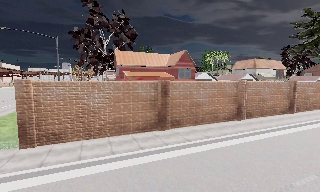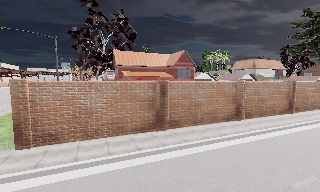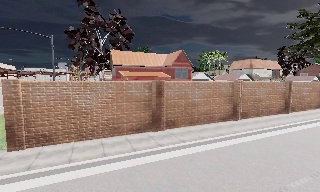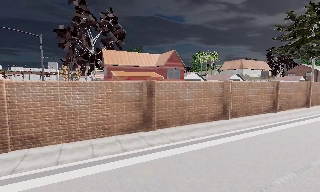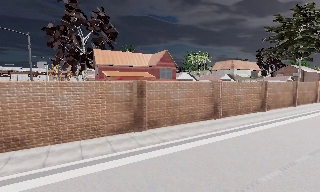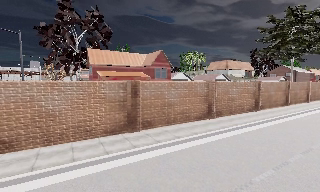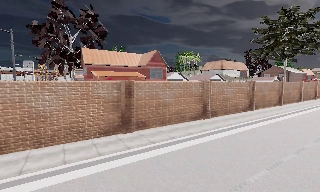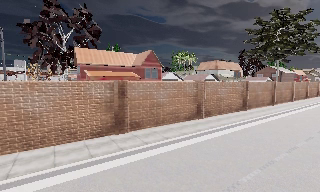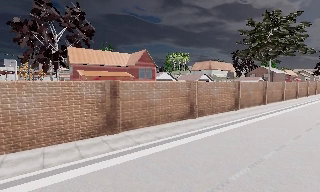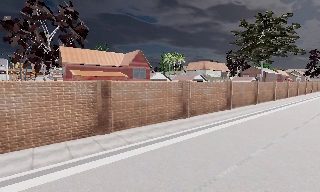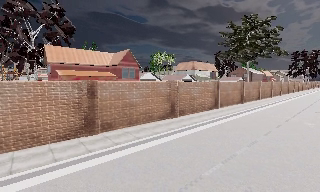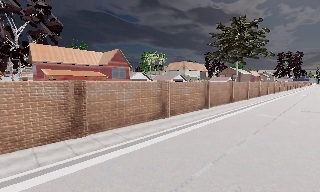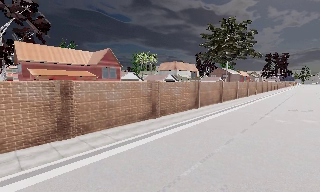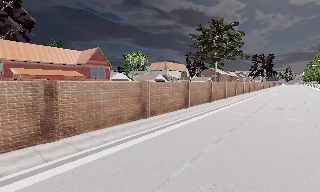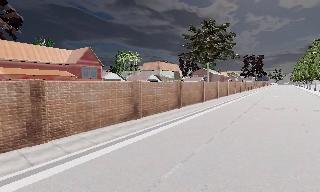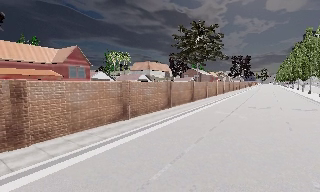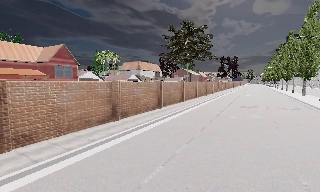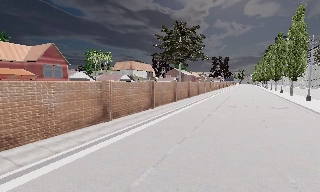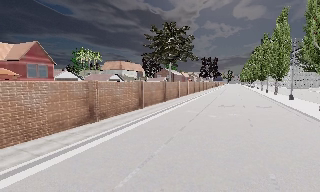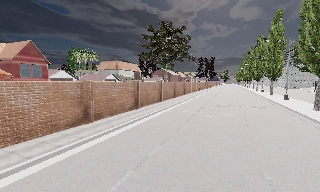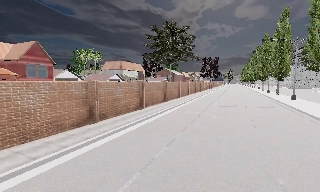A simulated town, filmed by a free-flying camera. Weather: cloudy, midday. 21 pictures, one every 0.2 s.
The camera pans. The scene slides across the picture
to the left.
The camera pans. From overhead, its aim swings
clockwise.
0.0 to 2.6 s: The camera pans to its right, which is clockwise from overhead, by about 25 degrees. It travels to its right, about 1 m, so close, fixed things drift to the left.
2.6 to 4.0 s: The camera swings to its right by about 15 degrees, and the scene slides to the left. It travels forward, about 0.5 m, so what stands in front looms larger.
The film runs backward here.
